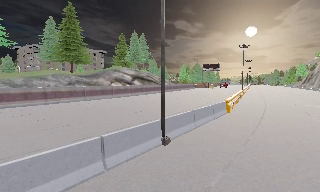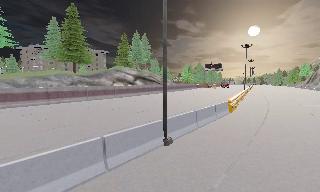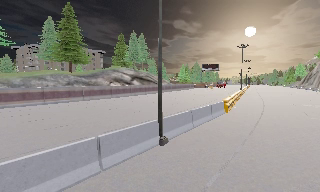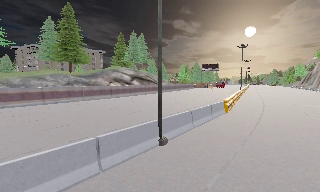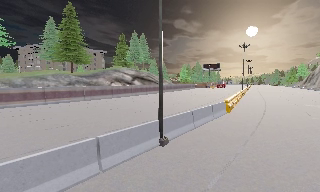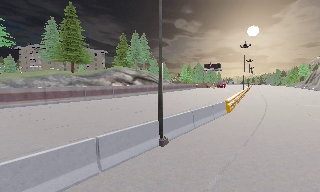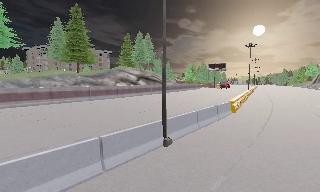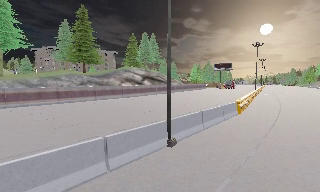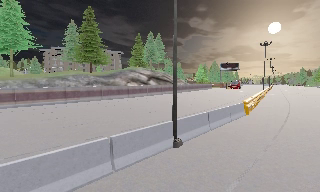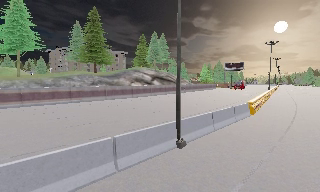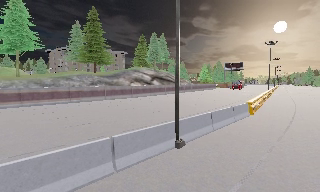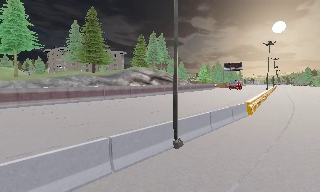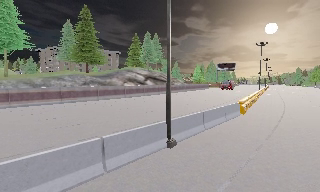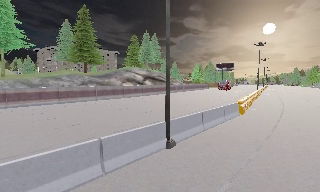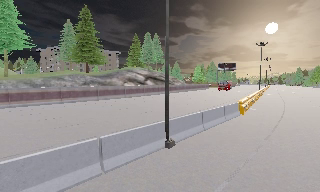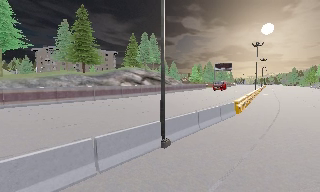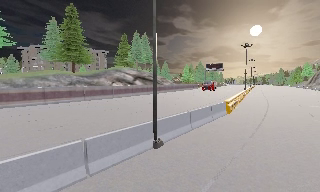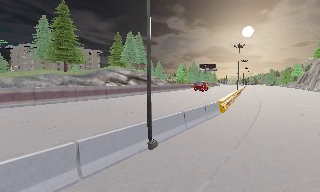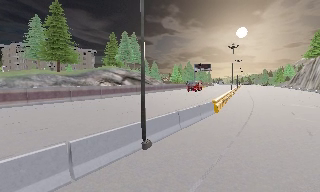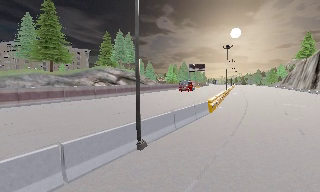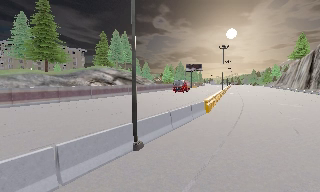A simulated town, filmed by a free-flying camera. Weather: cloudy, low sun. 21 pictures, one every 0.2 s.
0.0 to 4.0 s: The camera travels to its right and forward, about 1 m, so close, fixed things drift to the left.
The film runs forward here.
